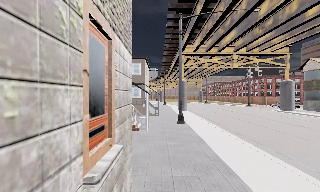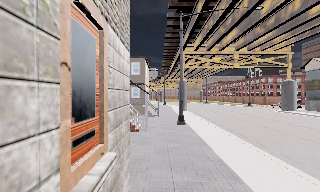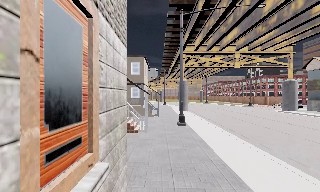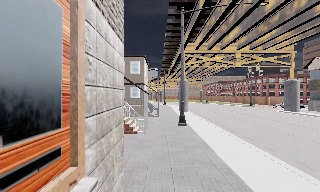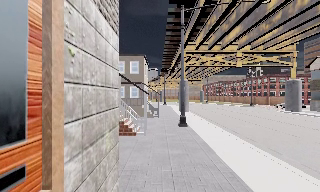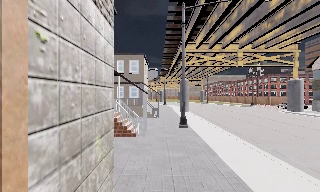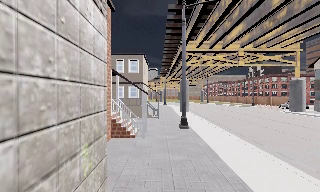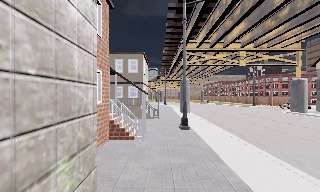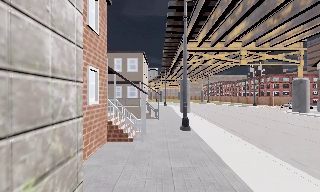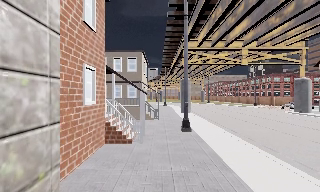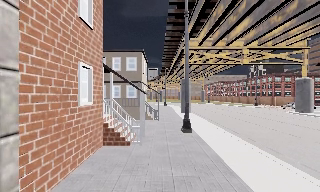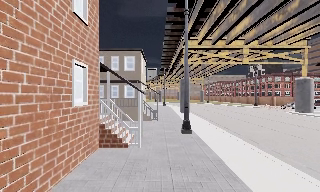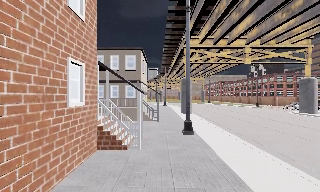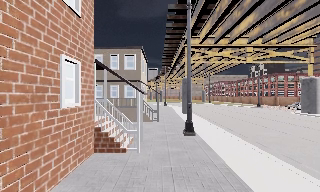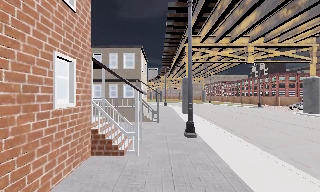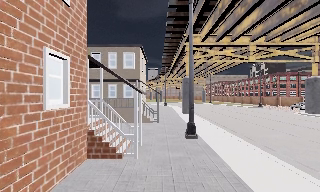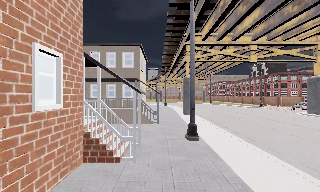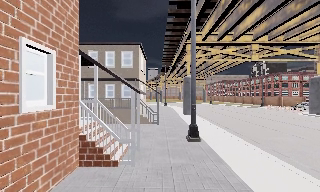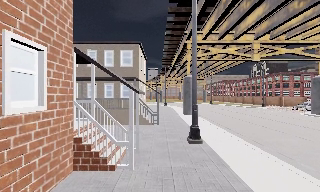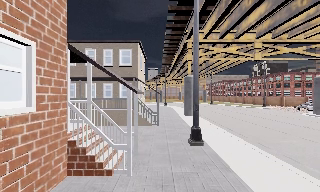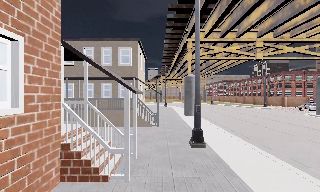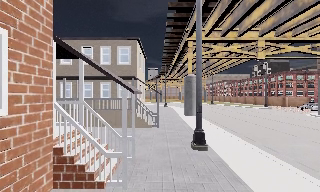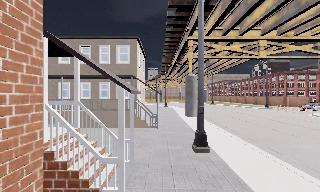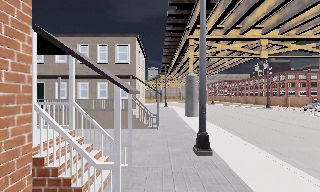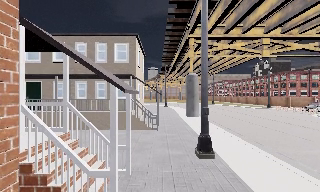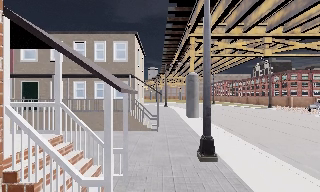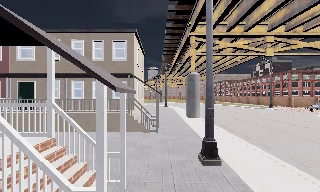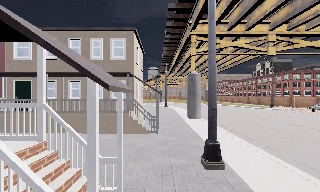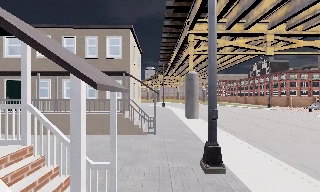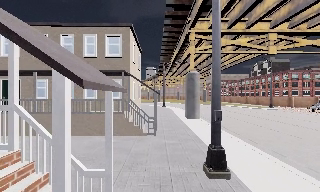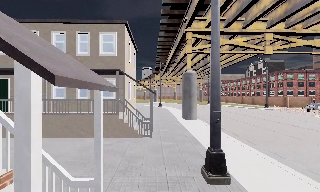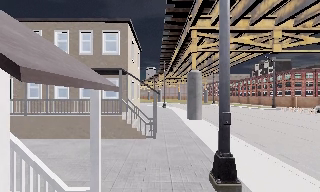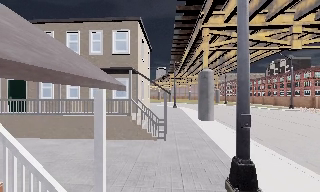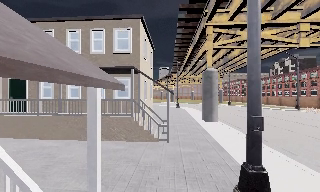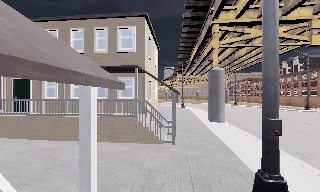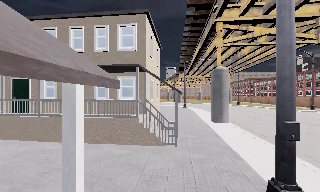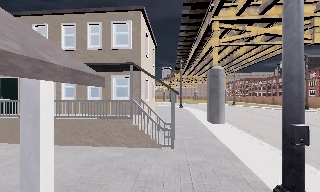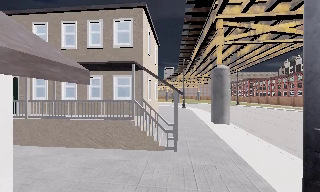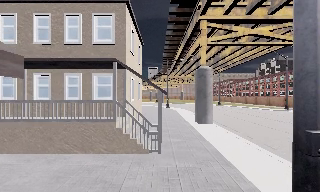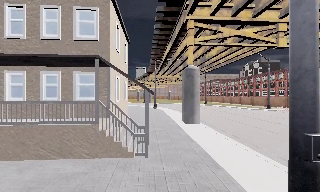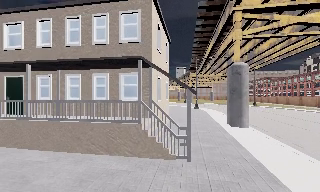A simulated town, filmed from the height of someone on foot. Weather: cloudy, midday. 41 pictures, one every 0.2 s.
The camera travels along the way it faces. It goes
forward.
0.0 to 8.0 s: The scene slides to the right, as the camera pans about 10 degrees to its left. It travels forward, about 13 m, so what stands in front looms larger.
The film runs forward here.
